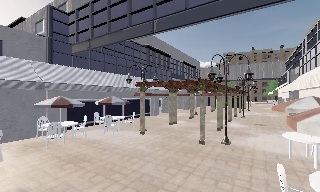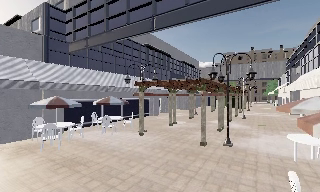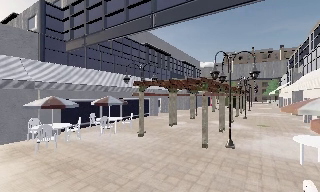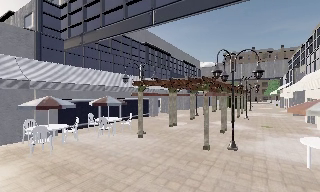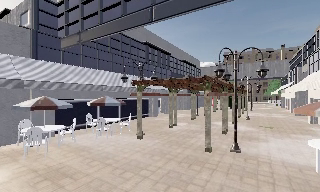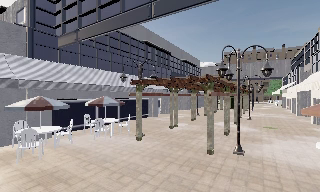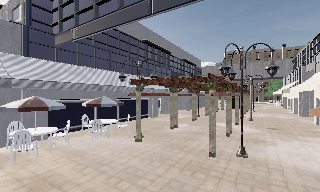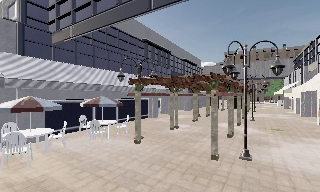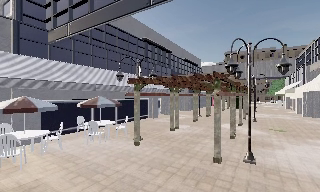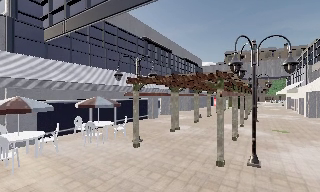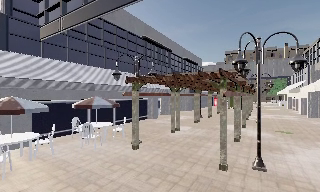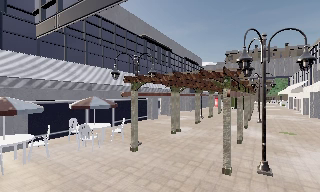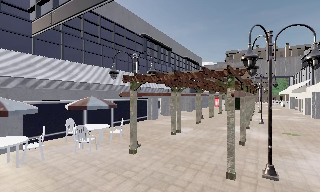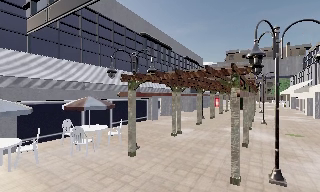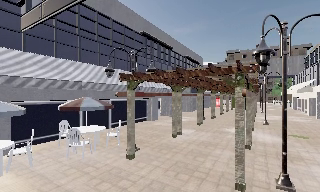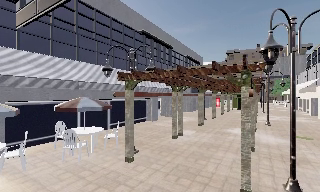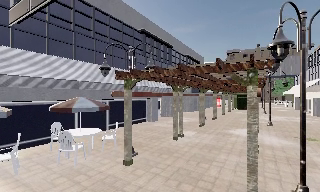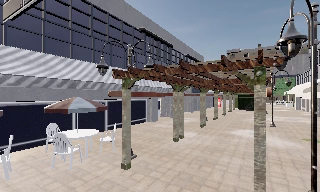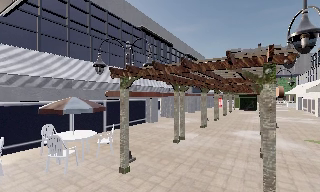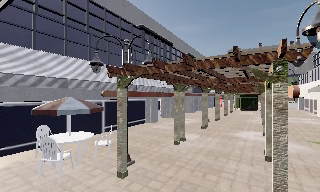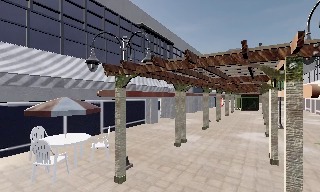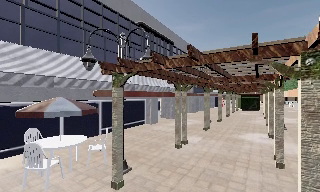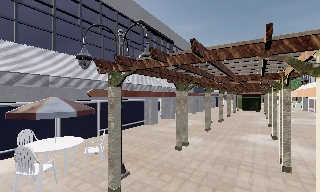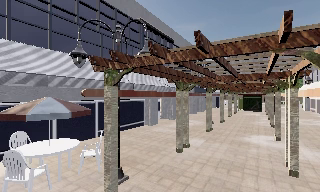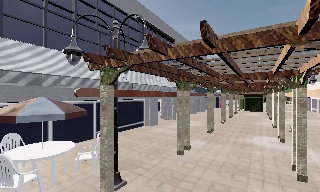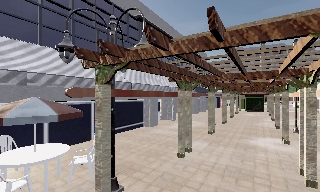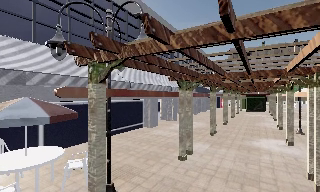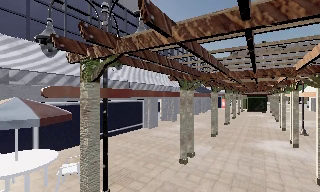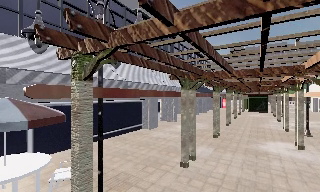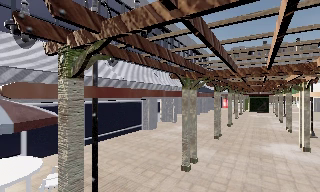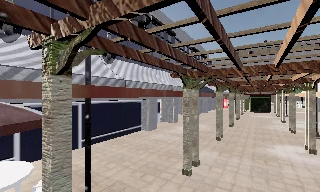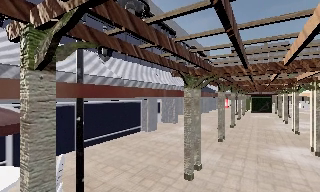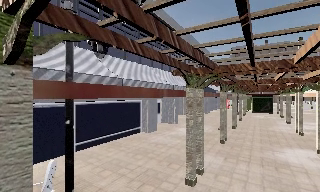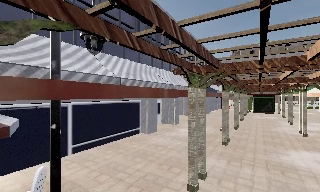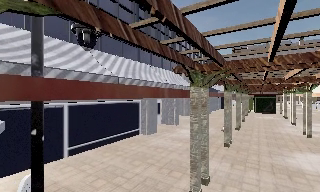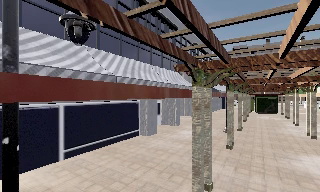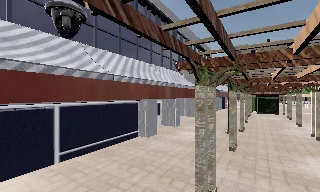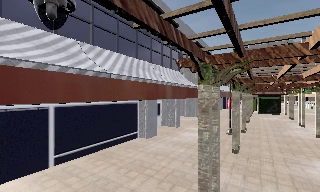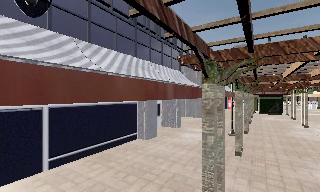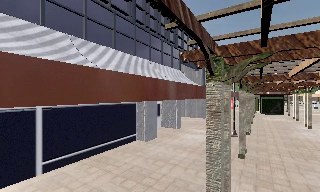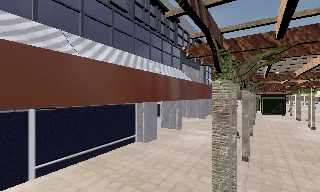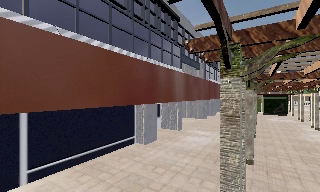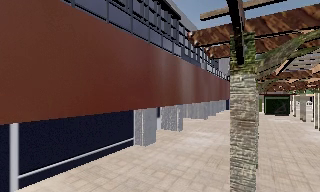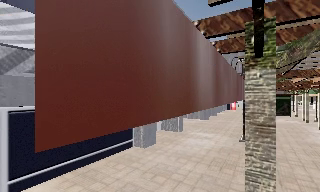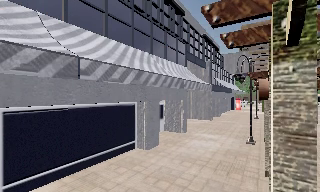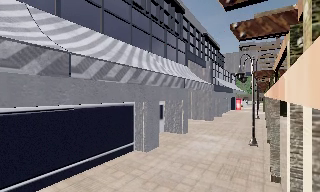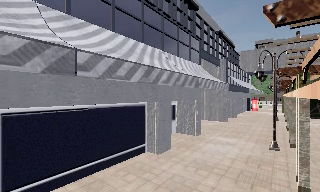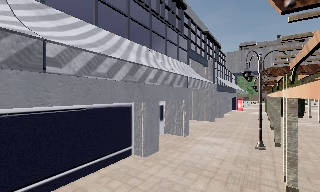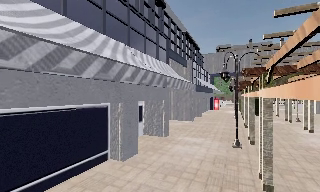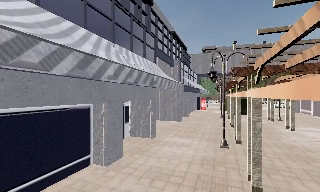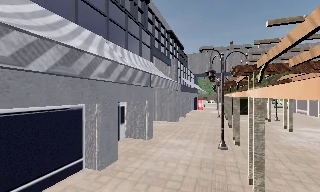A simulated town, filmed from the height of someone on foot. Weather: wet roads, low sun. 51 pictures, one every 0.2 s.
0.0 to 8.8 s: The camera travels forward, about 13 m, so what stands in front looms larger.
8.8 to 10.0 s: The scene slides to the left, as the camera pans about 15 degrees to its right. It travels forward, about 1.5 m, so what stands in front looms larger.
The film runs forward here.
